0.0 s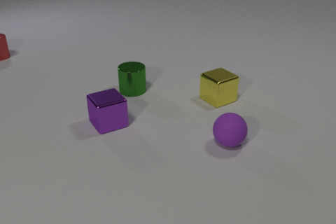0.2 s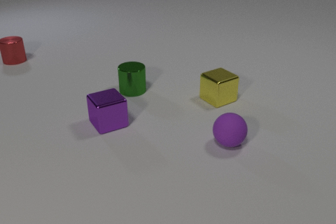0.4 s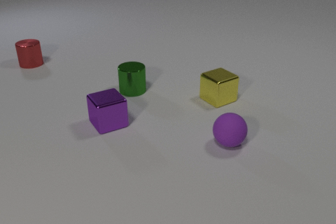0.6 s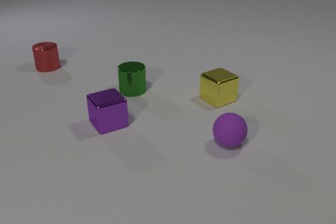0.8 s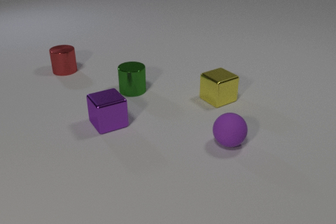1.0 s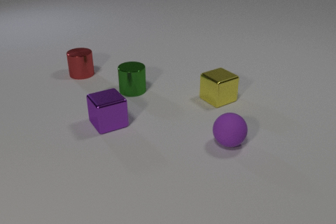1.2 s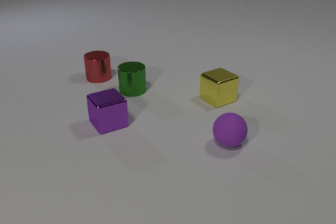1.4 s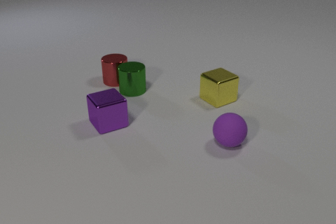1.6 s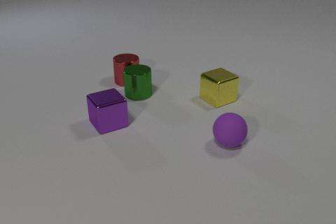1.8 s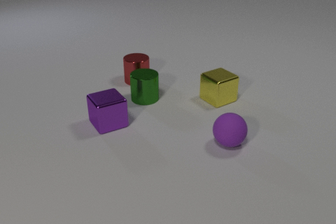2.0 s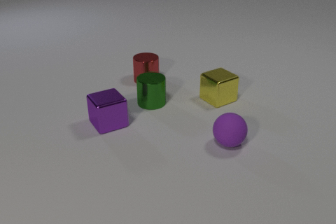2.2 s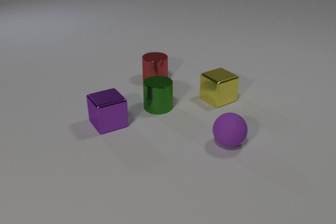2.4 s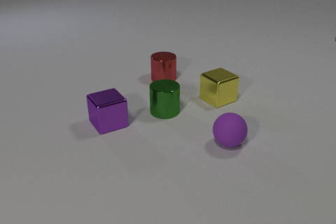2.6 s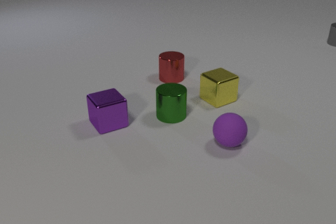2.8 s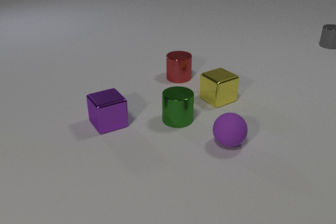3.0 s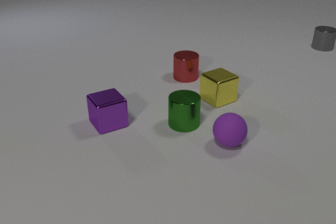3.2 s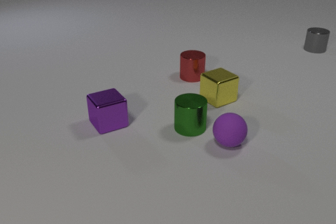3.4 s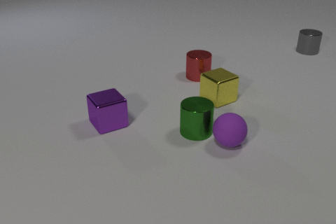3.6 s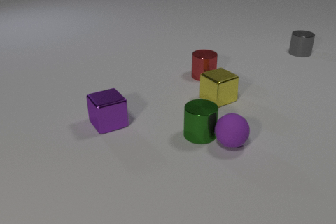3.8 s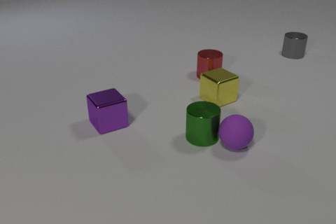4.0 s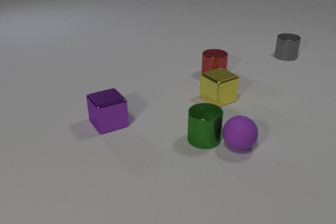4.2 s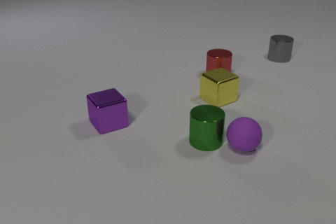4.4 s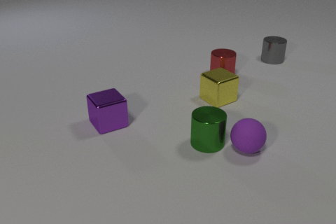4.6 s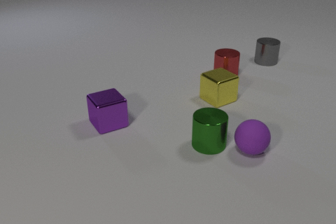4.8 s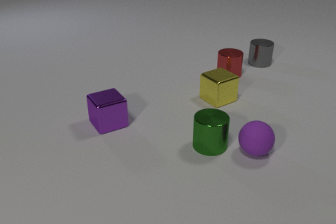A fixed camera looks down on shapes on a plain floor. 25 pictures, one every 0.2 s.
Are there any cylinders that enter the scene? yes.
What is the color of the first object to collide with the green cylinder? red.
What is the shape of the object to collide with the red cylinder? cylinder.
0.0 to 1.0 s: The red metal cylinder slides to the right and toward the camera.
1.0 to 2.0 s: The red metal cylinder slides to the right. The green metal cylinder slides toward the camera and to the right. The red metal cylinder and the green metal cylinder collide.
2.0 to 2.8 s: The red metal cylinder slides to the right. The green metal cylinder slides toward the camera and to the right. The gray metal cylinder comes in at the right edge, slides toward the camera and to the left.
2.8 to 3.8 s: The red metal cylinder slides to the right. The green metal cylinder slides toward the camera and to the right. The gray metal cylinder slides toward the camera and to the left. The green metal cylinder and the purple rubber sphere collide.
3.8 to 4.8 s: The red metal cylinder slides to the right. The green metal cylinder slides toward the camera and to the right. The gray metal cylinder slides to the left and toward the camera. The purple rubber sphere rolls to the right.
